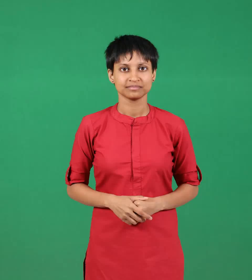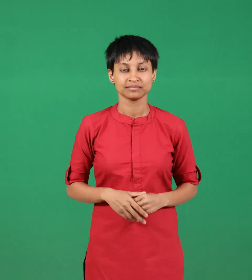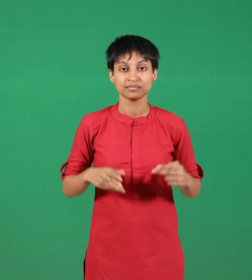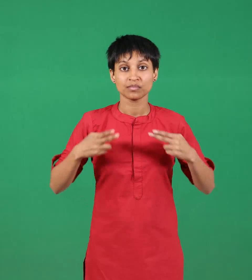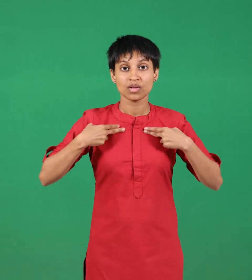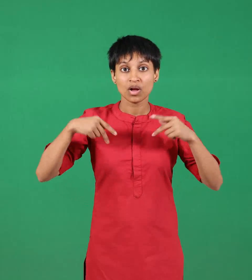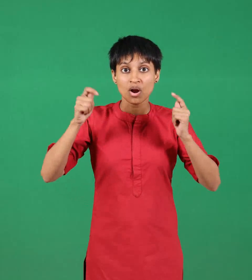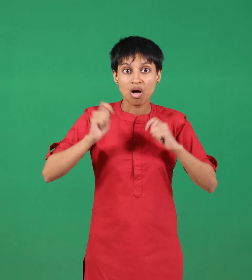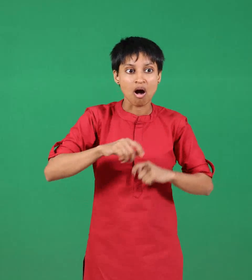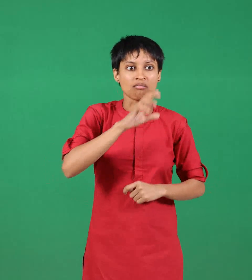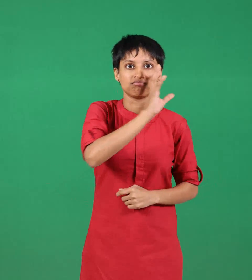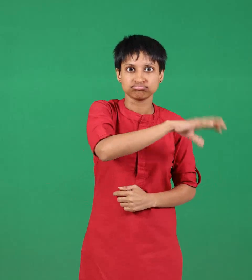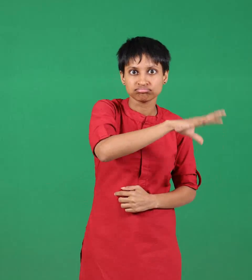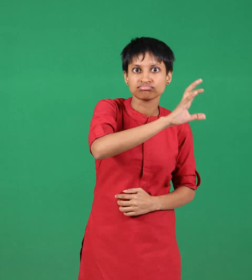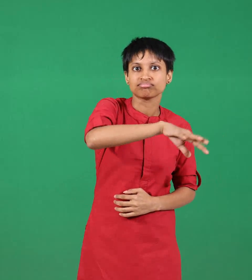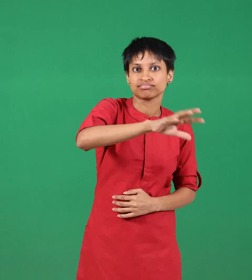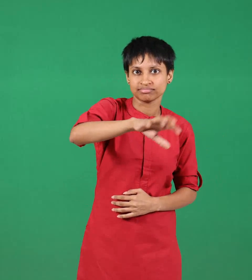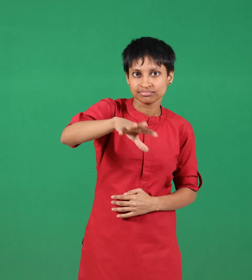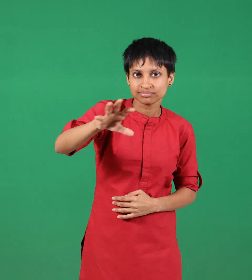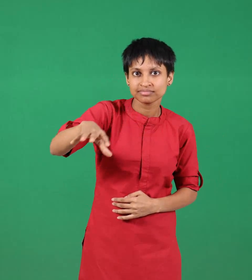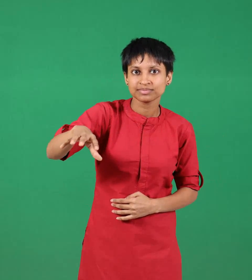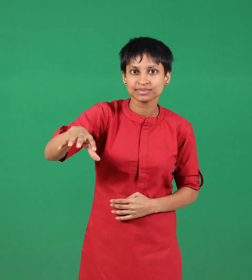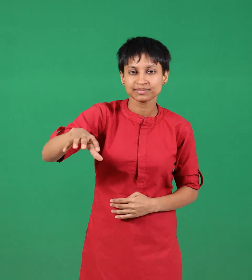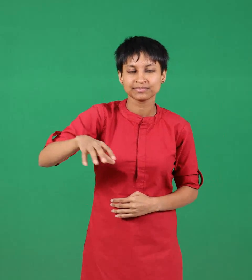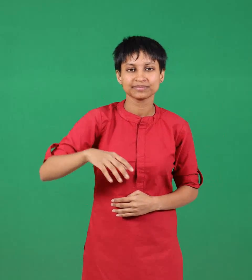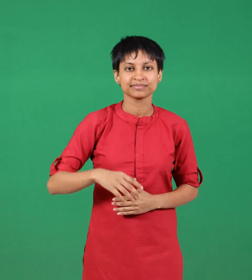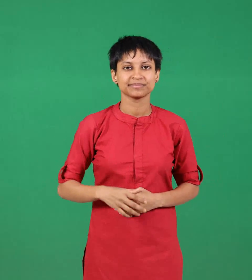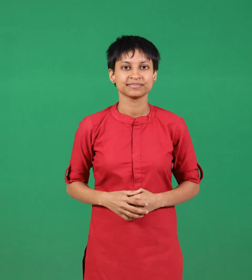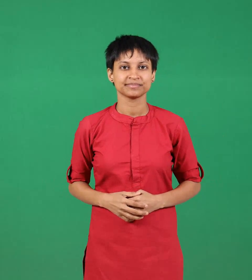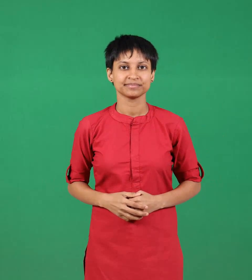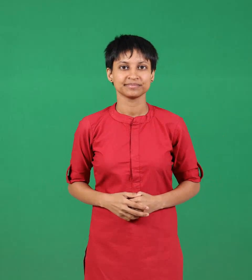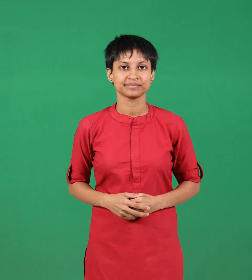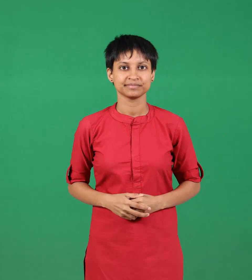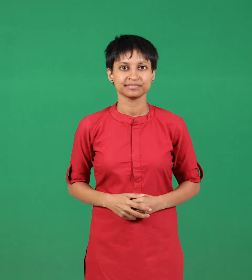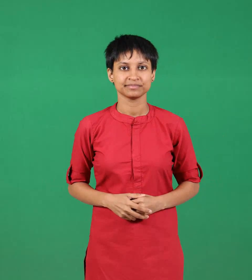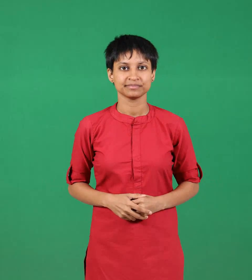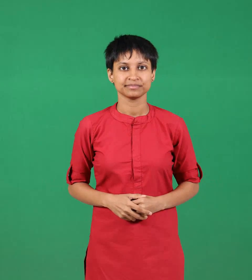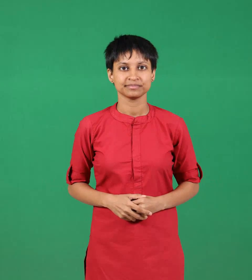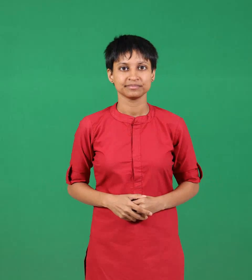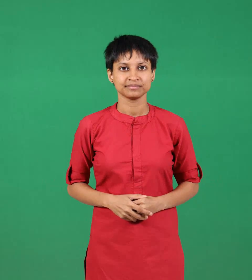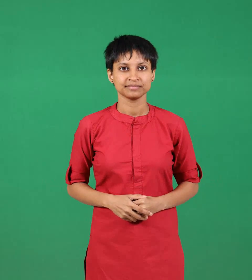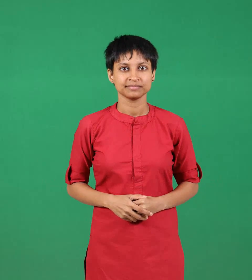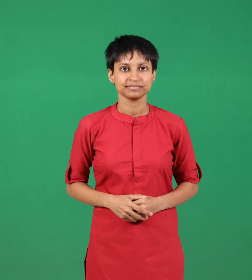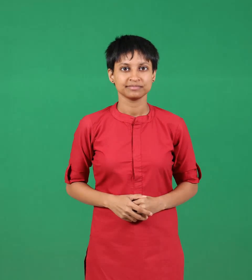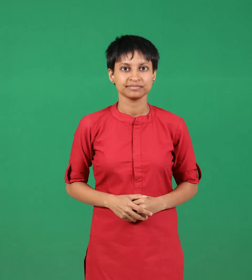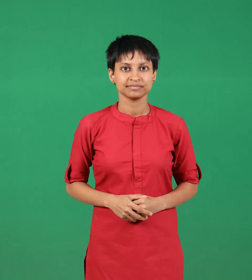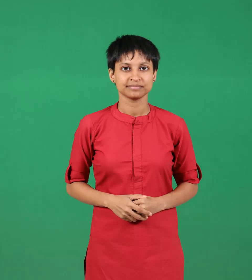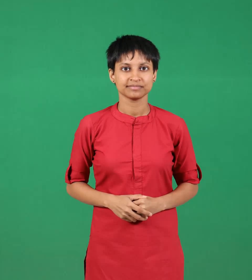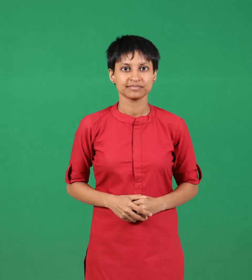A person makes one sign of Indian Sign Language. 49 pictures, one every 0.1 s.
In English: courts
